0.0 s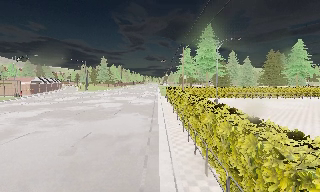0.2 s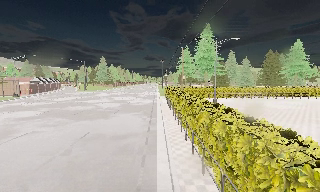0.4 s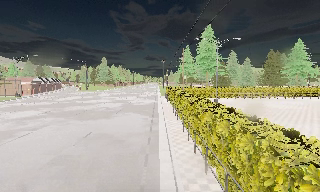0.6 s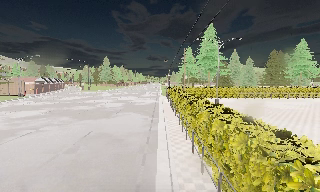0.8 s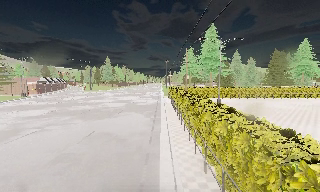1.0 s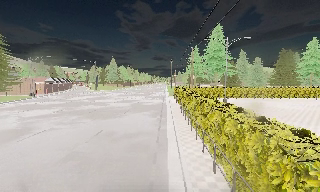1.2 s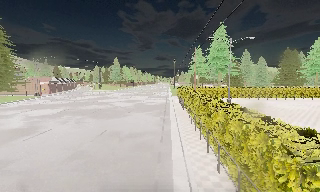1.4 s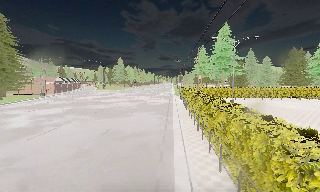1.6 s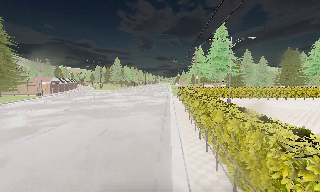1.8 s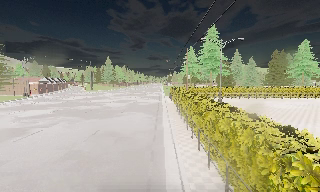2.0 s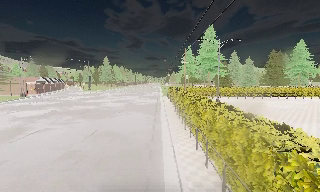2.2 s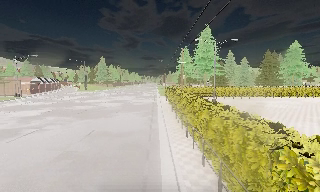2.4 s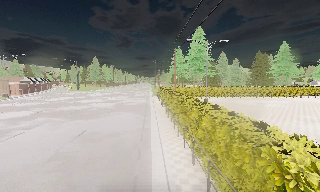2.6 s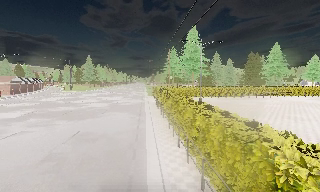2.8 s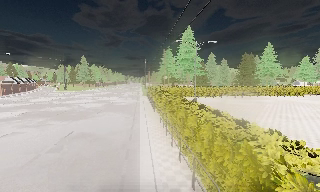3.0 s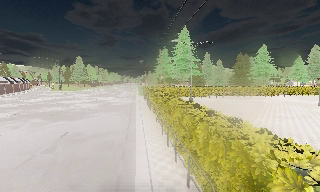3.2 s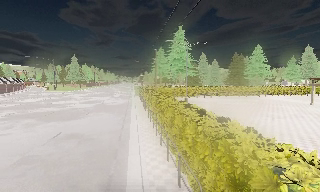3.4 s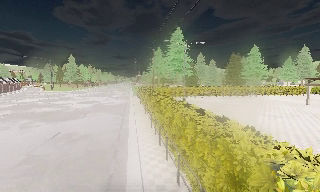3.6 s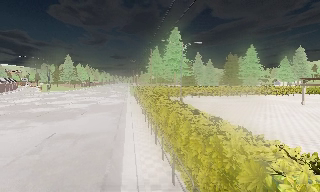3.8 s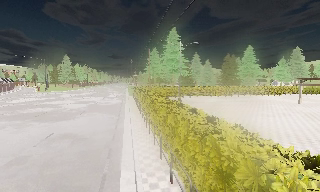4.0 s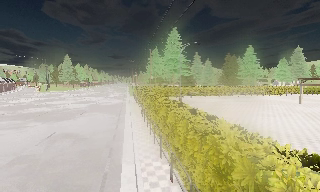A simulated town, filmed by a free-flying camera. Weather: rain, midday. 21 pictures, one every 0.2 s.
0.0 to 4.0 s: The scene slides to the left, as the camera pans about 10 degrees to its right. It travels backward, about 1 m, so what stands in front gets smaller.
The film runs backward here.
